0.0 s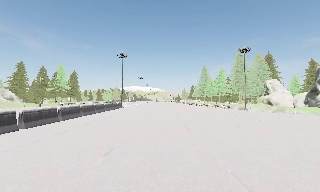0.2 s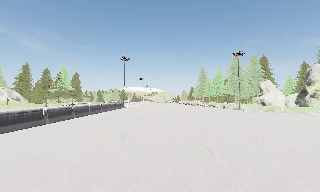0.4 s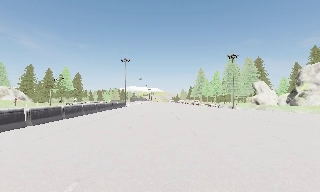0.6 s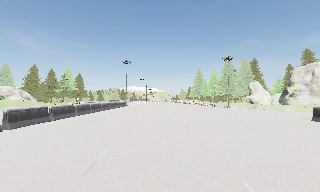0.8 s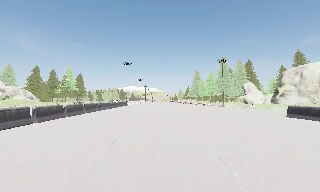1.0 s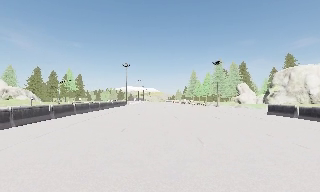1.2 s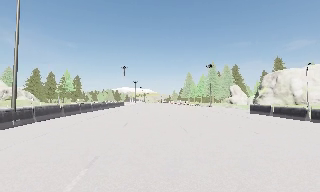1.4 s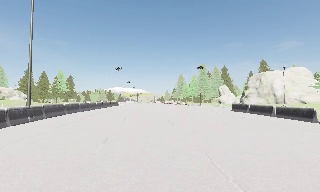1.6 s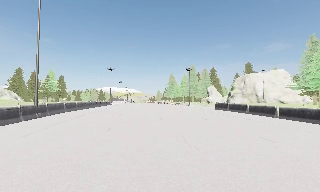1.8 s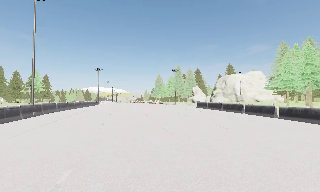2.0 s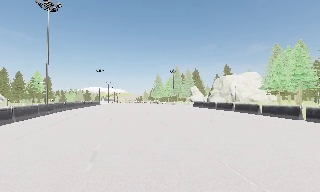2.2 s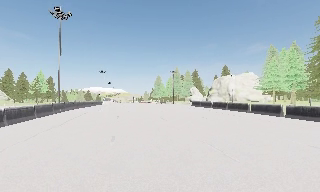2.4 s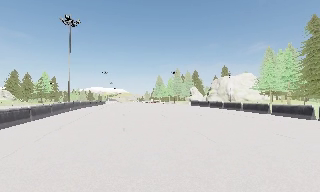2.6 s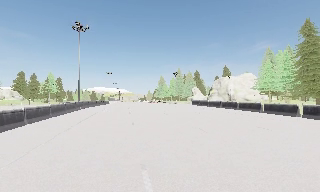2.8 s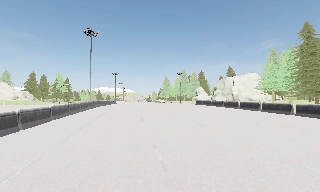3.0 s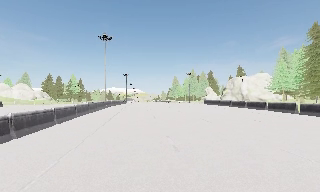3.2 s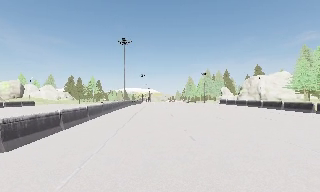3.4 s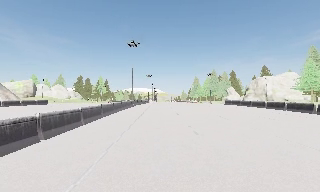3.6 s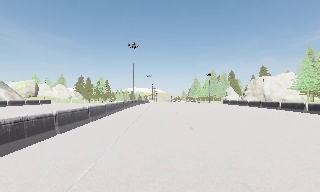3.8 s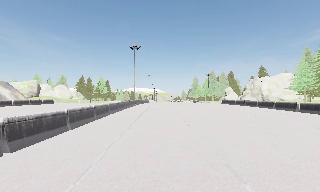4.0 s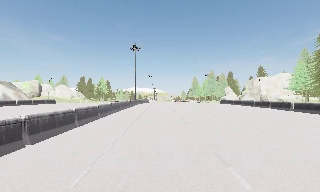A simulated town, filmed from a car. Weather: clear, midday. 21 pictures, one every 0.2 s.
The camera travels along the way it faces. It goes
backward.
0.0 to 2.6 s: The camera swings to its right by about 10 degrees, and the scene slides to the left. It travels backward, about 25 m, so what stands in front gets smaller.
2.6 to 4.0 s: The scene slides to the right, as the camera pans about 10 degrees to its left. It travels backward, about 8 m, so what stands in front gets smaller. It loses speed.
The film runs backward here.
